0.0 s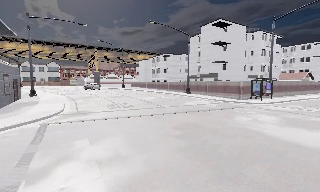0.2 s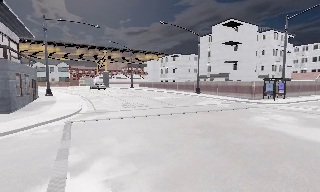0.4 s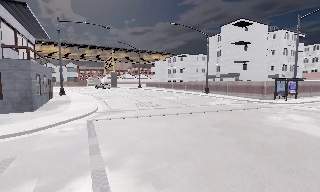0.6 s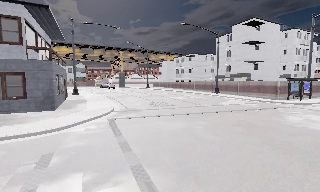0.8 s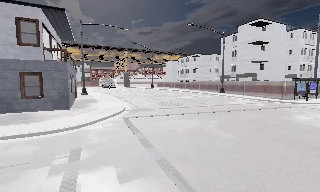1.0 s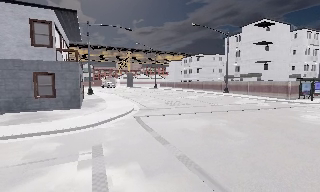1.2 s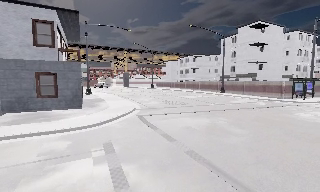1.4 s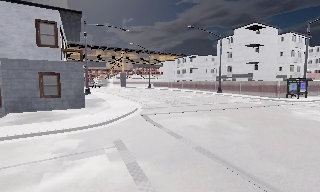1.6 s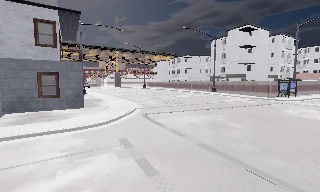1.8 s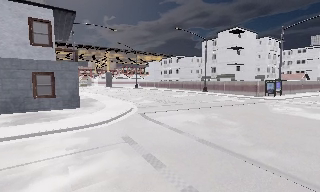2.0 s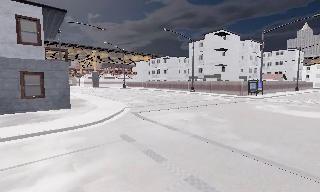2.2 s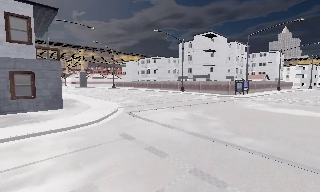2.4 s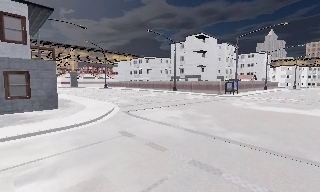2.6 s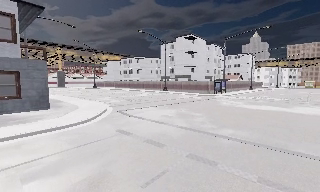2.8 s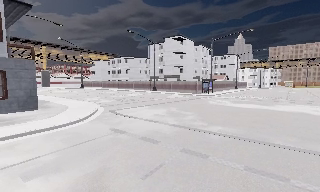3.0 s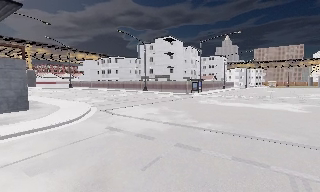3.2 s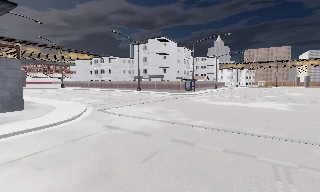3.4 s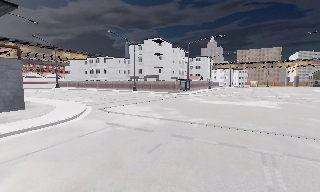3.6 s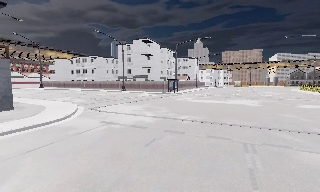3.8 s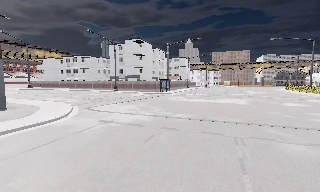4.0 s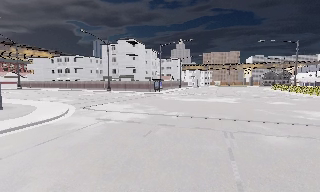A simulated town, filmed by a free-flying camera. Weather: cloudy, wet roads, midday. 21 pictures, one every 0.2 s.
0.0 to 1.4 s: The camera travels to its left, about 5 m, so close, fixed things drift to the right.
1.4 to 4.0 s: The camera pans to its right, which is clockwise from overhead, by about 45 degrees. It travels backward and to its left, about 7 m.
The film runs forward here.
